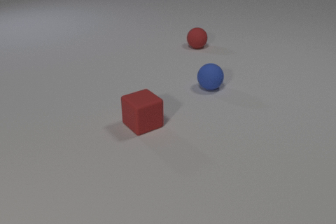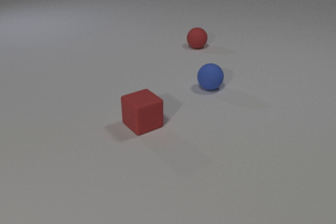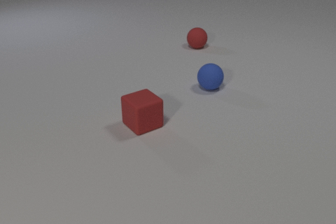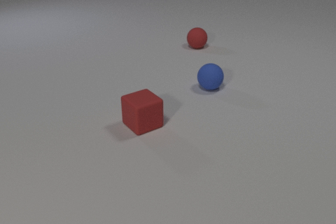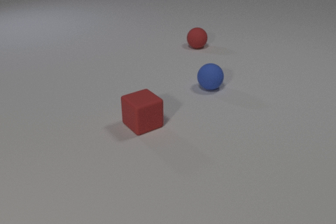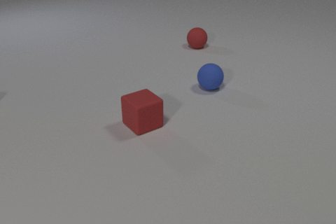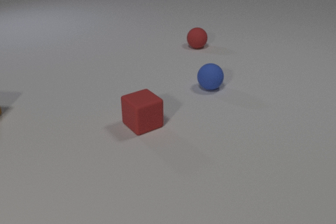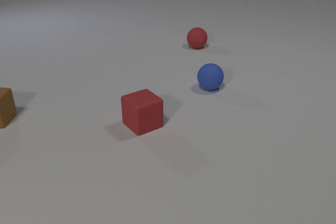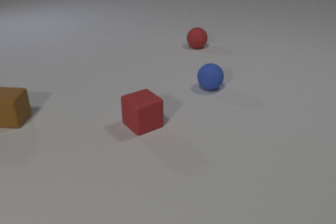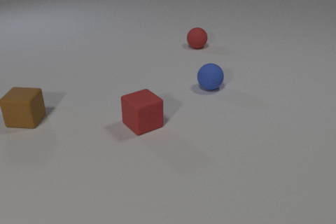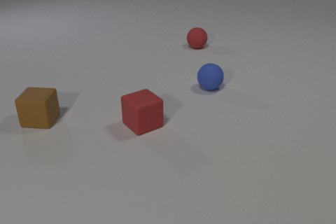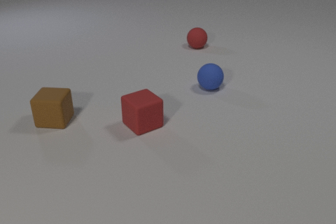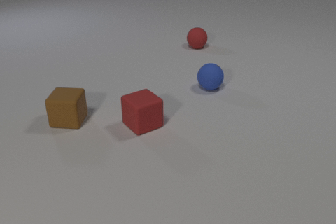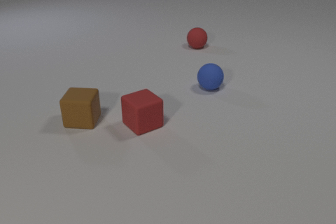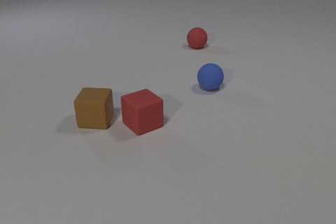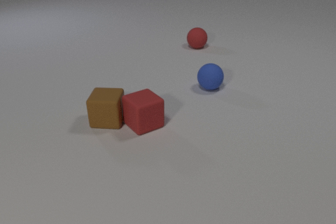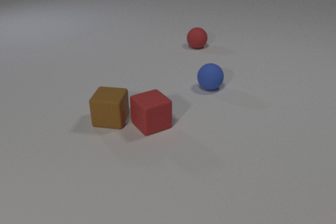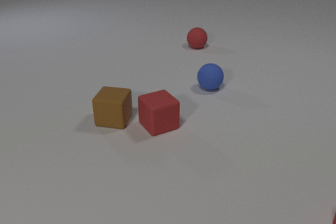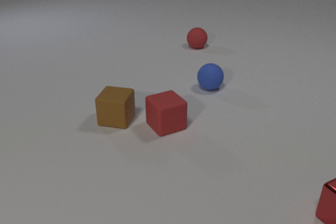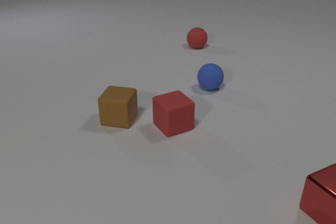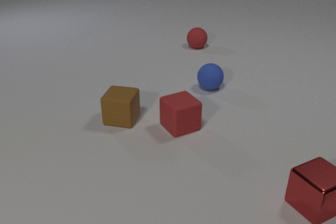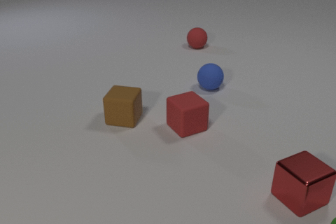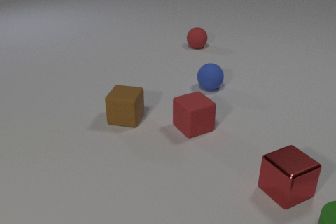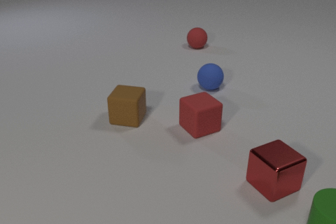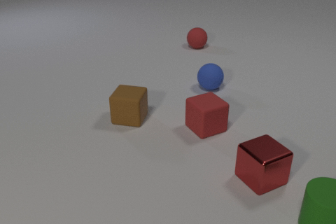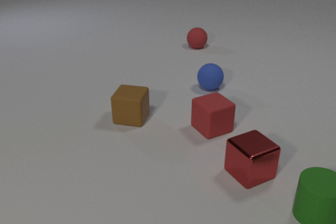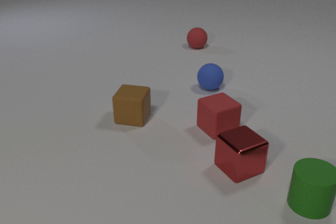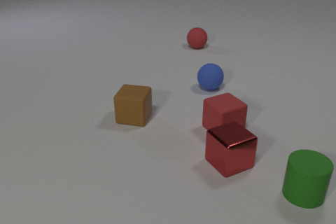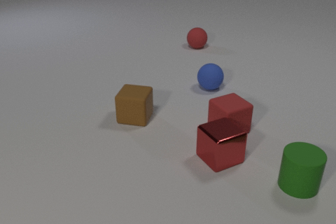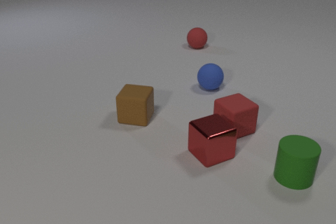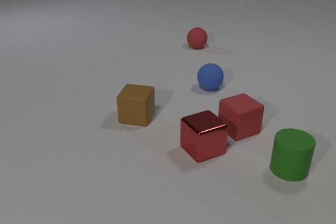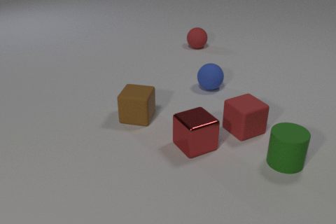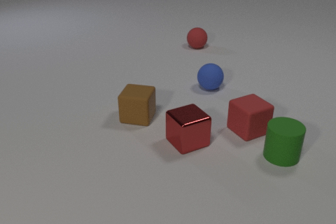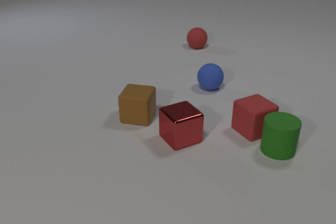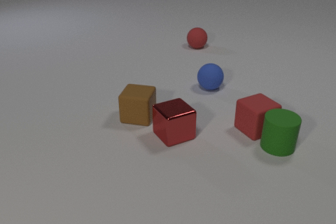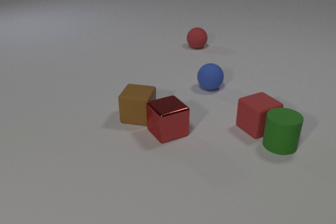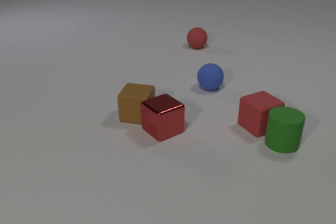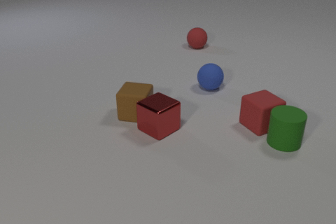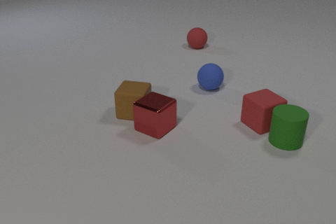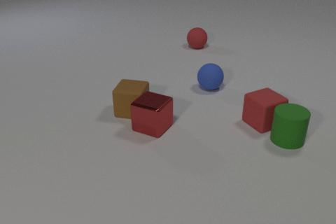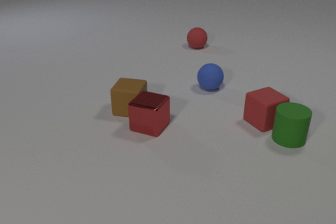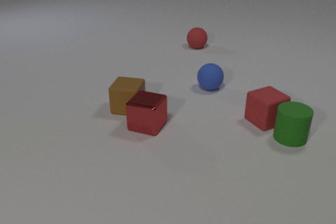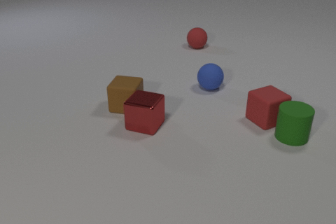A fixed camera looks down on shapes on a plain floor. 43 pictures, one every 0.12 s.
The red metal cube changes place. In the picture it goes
to the left.
The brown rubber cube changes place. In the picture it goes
to the right.
0.00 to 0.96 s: The brown rubber cube comes in at the left edge, slides to the right and toward the camera.
0.96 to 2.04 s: The brown rubber cube slides to the right. The red rubber cube slides to the right. The brown rubber cube and the red rubber cube collide.
2.04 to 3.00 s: The brown rubber cube slides to the right. The red rubber cube slides to the right. The red metal cube slides to the left. The green rubber cylinder comes in at the bottom edge, slides away from the camera and to the left.
3.00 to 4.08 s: The brown rubber cube slides to the right. The red rubber cube slides to the right. The red metal cube slides to the left and away from the camera. The green rubber cylinder slides away from the camera and to the left. The red rubber cube and the green rubber cylinder collide.
4.08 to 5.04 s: The brown rubber cube slides away from the camera and to the left. The red rubber cube slides away from the camera and to the right. The red metal cube slides to the left and away from the camera, spins so that its near face slides to the right, counterclockwise seen from above. The green rubber cylinder slides away from the camera and to the right. The brown rubber cube and the red metal cube collide.
How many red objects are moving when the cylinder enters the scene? 2.
How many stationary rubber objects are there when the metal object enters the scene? 2.
What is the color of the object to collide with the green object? red.
